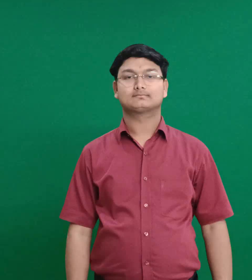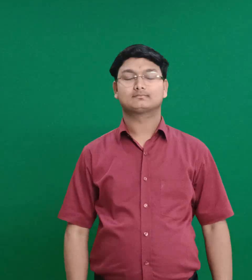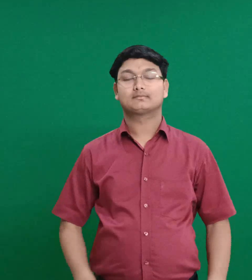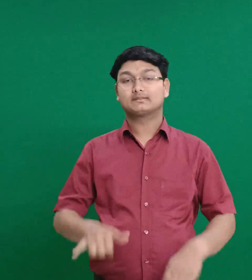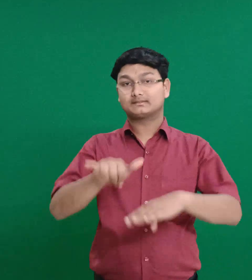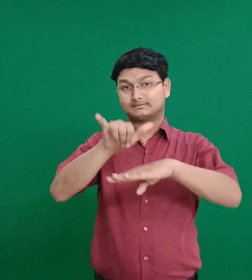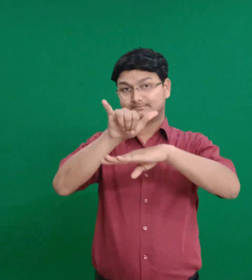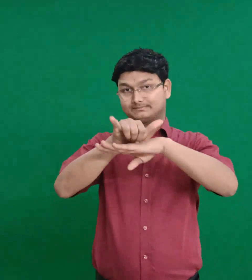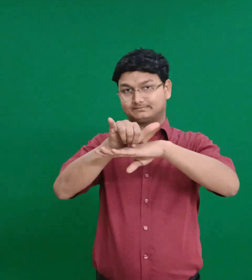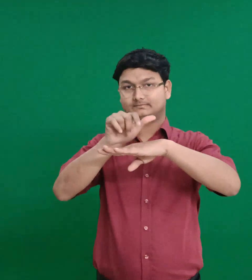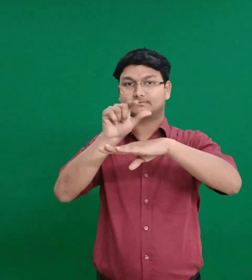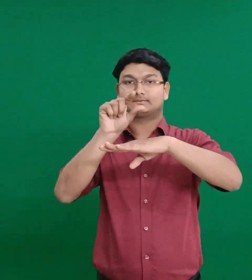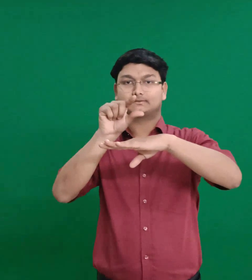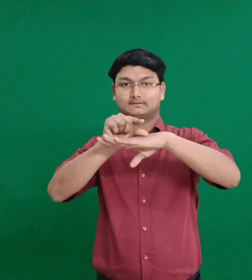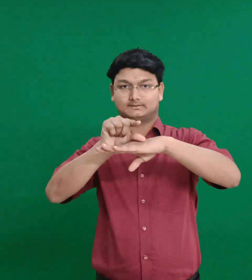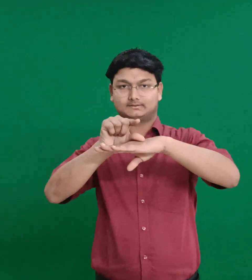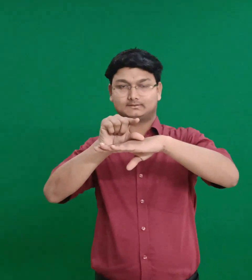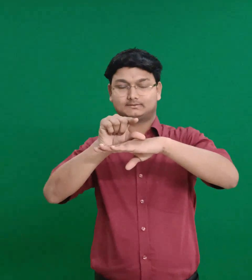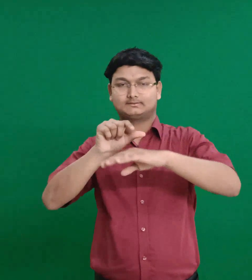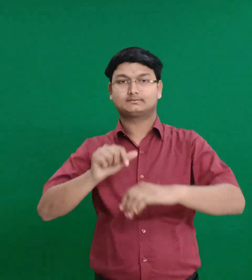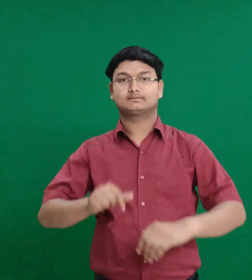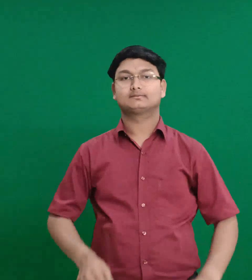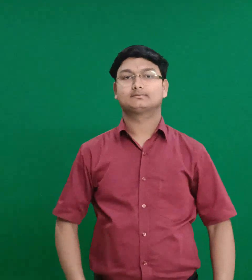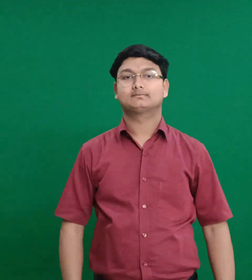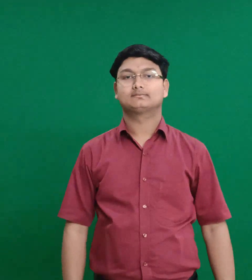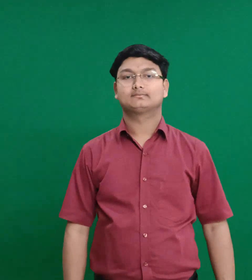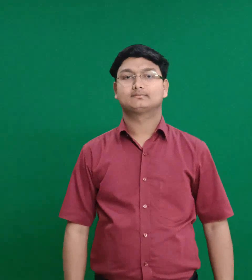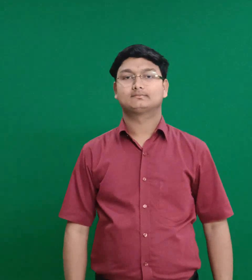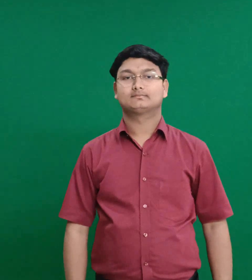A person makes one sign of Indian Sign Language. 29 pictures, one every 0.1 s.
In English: priscilla
